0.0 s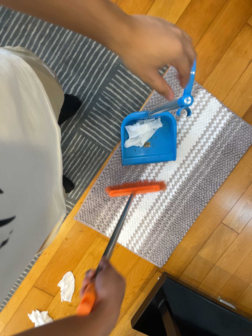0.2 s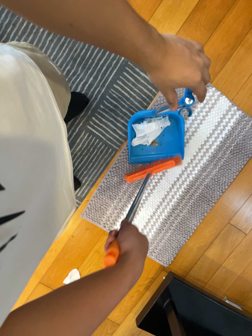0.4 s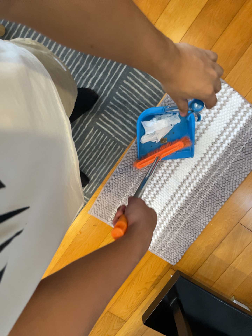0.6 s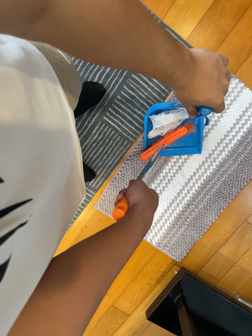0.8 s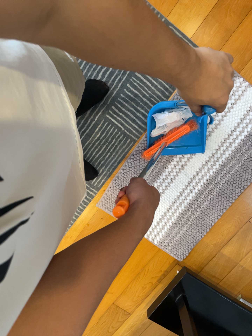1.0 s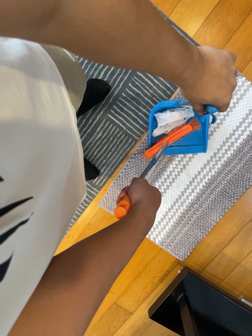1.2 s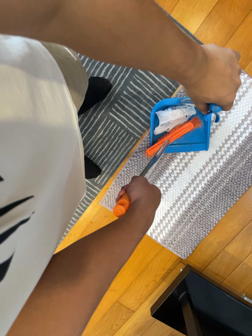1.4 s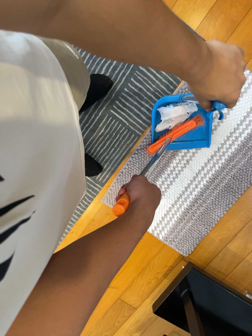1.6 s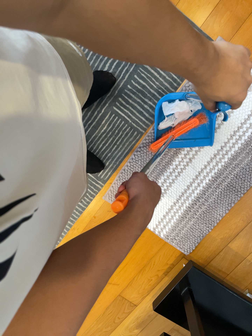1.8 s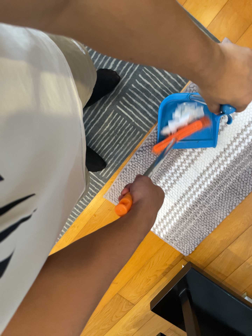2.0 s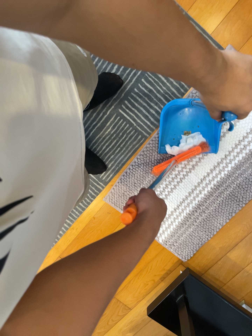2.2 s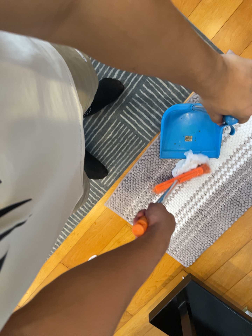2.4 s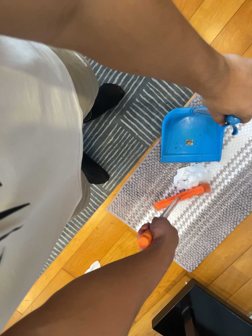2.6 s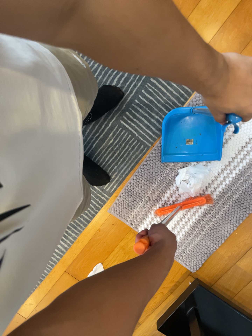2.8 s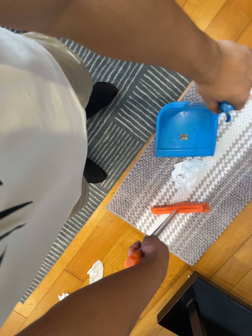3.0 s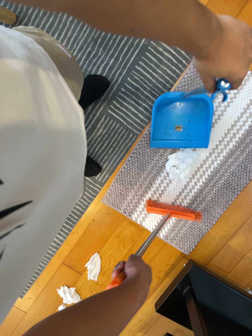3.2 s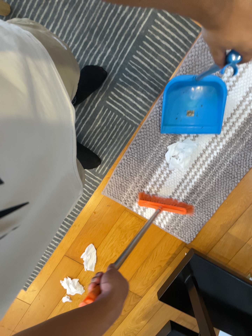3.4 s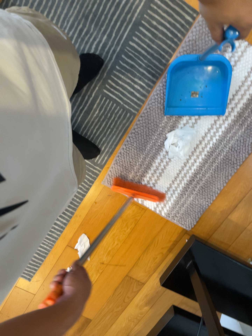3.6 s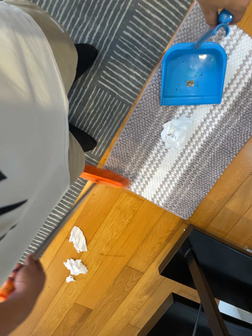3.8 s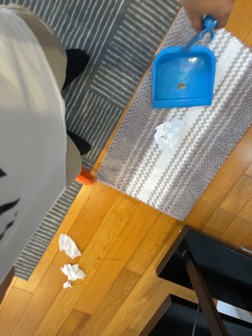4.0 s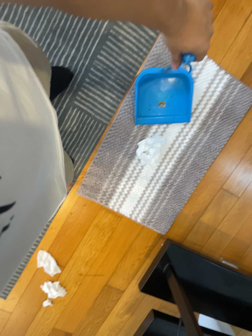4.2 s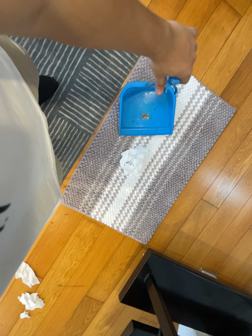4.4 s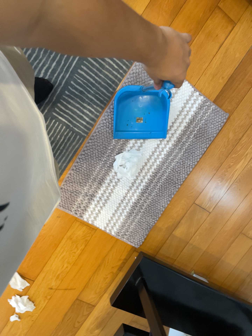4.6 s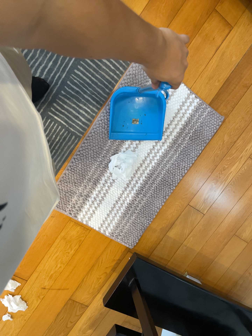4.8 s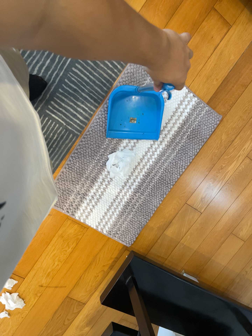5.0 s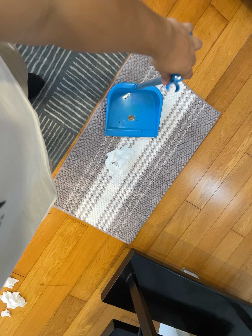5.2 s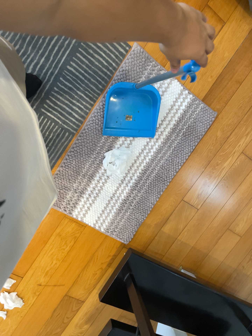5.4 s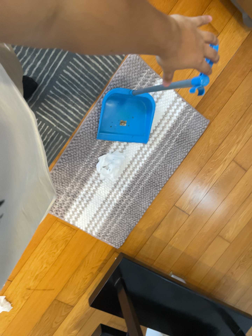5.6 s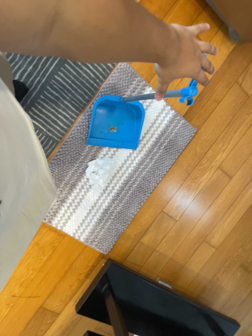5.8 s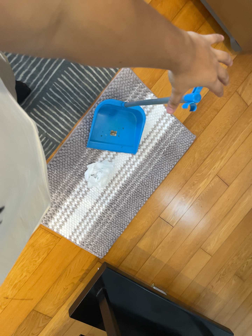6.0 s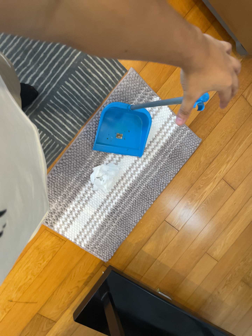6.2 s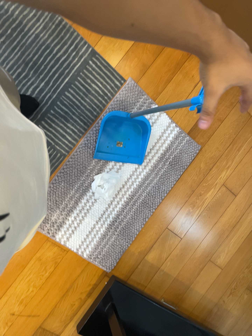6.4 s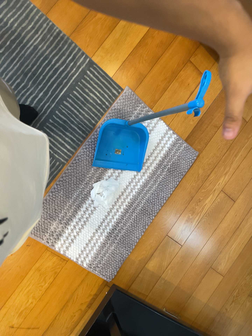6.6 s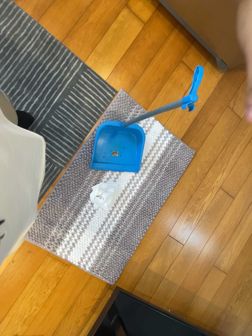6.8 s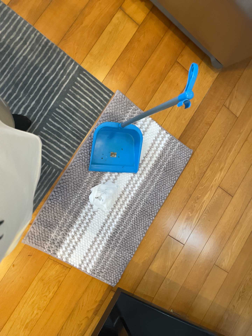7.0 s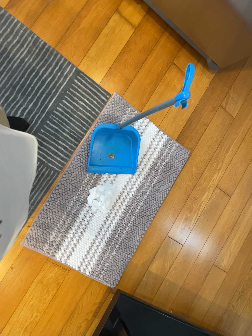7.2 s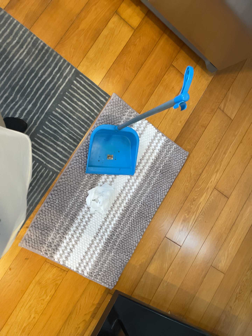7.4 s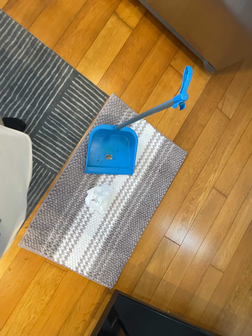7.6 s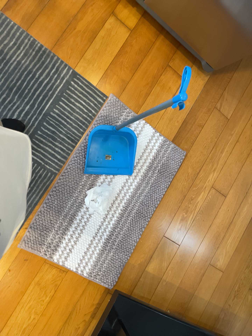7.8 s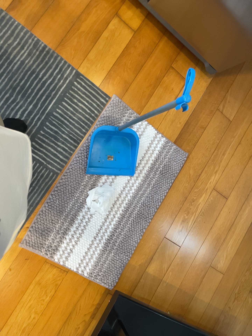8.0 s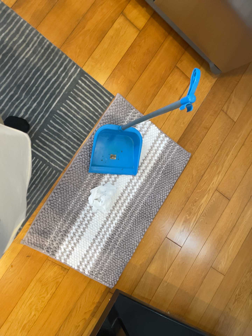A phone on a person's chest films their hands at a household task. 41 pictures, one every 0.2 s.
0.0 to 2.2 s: The camera shifts only a little, or ends up much as it began.
2.2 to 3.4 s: The camera rolls about its line of sight by about 10 degrees, and the scene rotates counterclockwise.
3.4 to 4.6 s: The camera pans to its right by about 10 degrees. It travels backward, about 6 cm, so what stands in front gets smaller.
4.6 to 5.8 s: The camera shifts only a little, or ends up much as it began.
5.8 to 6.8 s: The camera travels toward the bottom of its view, about 9 cm. Its aim tips toward the top of its view by about 10 degrees.
6.8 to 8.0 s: The camera shifts only a little, or ends up much as it began.
The film runs backward here.
